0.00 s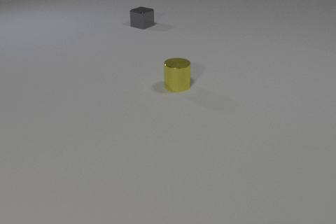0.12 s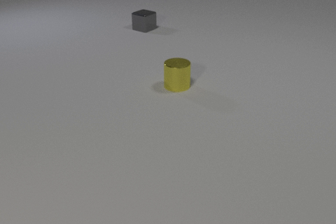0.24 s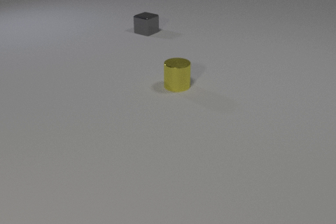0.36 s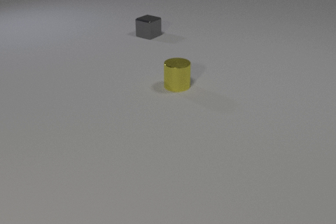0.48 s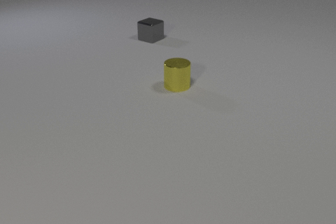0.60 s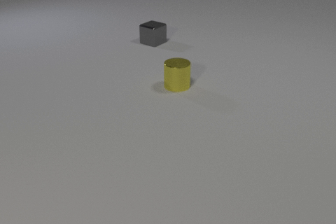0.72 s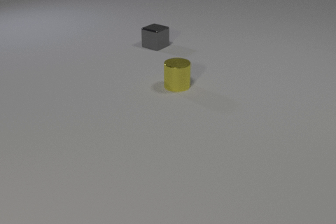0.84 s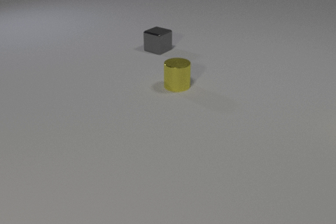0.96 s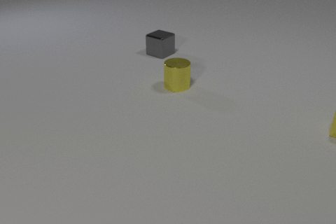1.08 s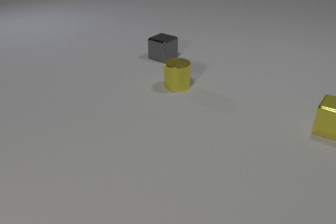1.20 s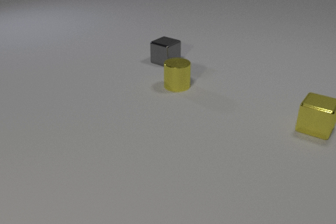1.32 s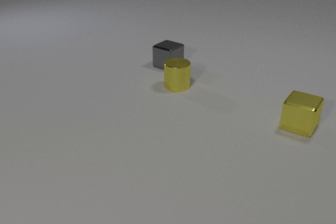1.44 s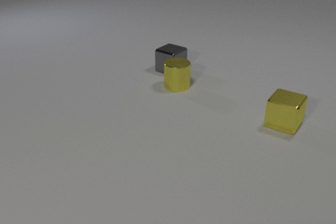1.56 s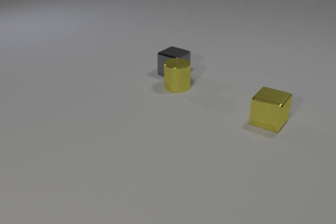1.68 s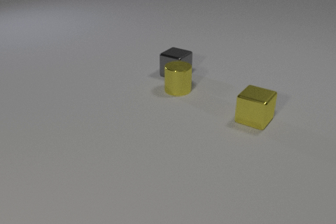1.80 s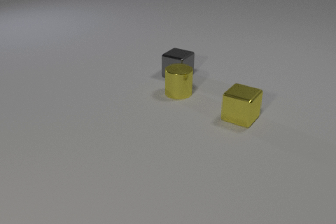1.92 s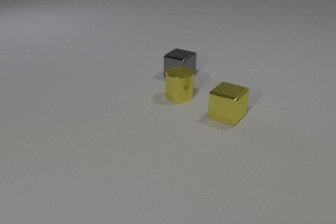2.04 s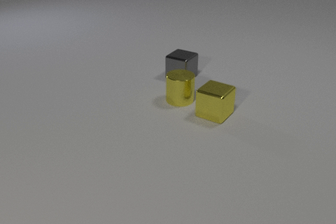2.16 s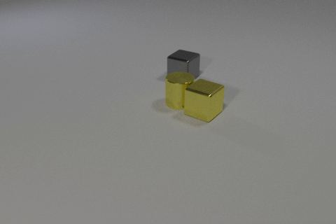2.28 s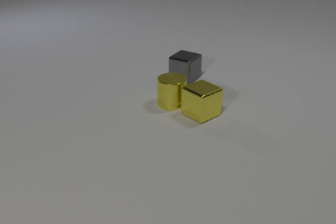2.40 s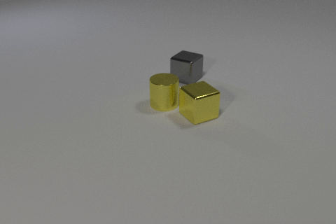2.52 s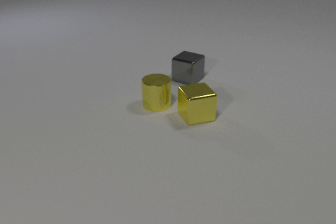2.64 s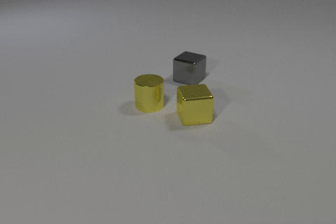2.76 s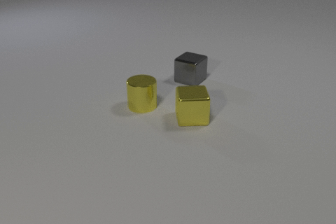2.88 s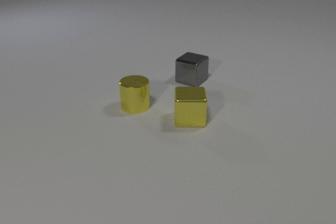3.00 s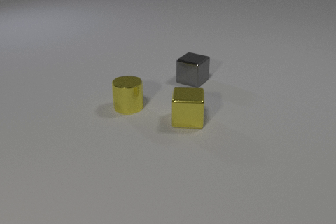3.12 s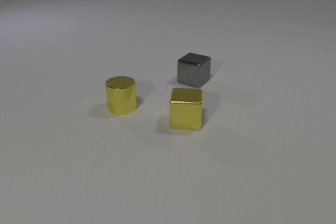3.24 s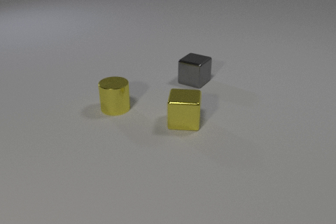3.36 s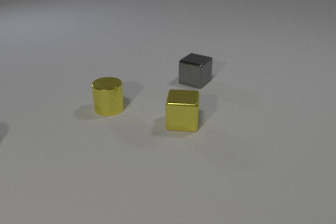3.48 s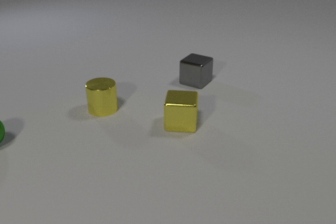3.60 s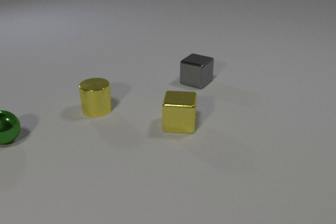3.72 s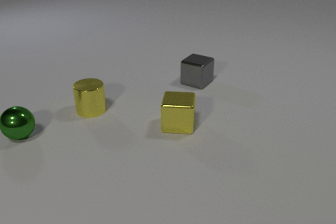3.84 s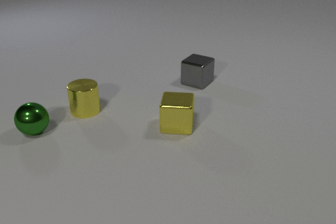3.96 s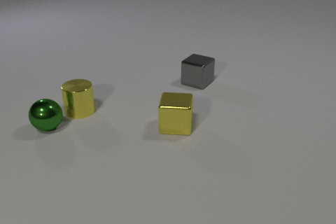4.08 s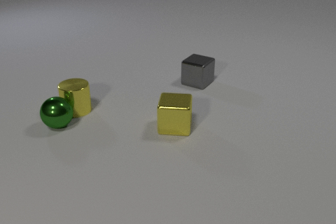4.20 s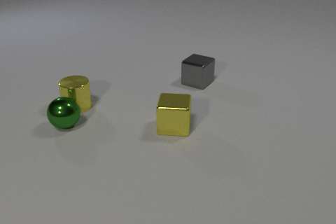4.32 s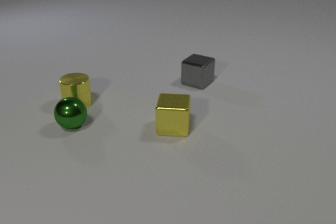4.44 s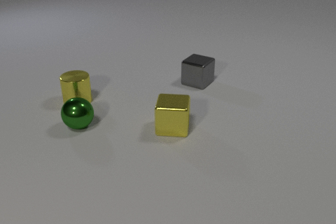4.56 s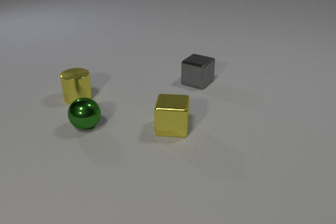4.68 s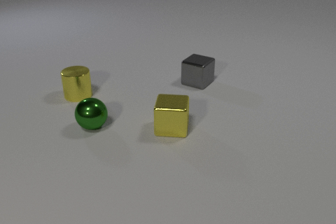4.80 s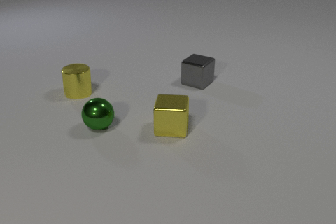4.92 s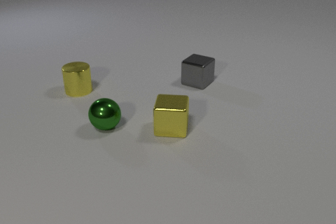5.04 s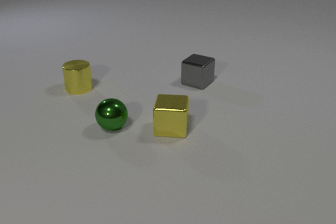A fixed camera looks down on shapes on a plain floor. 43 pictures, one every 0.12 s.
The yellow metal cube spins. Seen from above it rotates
clockwise.
The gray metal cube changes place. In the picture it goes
toward the camera.
0.00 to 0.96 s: The gray metal cube slides toward the camera. The yellow metal cube comes in at the right edge.
0.96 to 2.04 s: The gray metal cube slides toward the camera. The yellow metal cylinder slides toward the camera. The yellow metal cube slides to the left. The gray metal cube and the yellow metal cylinder collide.
2.04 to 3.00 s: The gray metal cube slides to the right and toward the camera. The yellow metal cylinder slides to the left. The yellow metal cube slides to the left and toward the camera, spins so that its near face slides to the left, clockwise seen from above. The yellow metal cylinder and the yellow metal cube collide.
3.00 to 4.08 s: The yellow metal cylinder slides to the left. The yellow metal cube slides toward the camera and to the left. The green metal sphere comes in at the left edge, rolls to the right. The yellow metal cylinder and the green metal sphere collide.
4.08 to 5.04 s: The yellow metal cylinder slides away from the camera. The green metal sphere rolls to the right.
What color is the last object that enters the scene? green.
How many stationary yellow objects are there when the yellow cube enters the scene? 1.
What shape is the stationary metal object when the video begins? cylinder.
